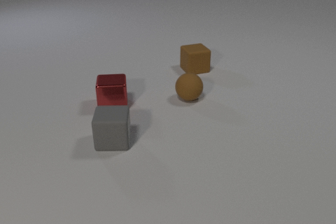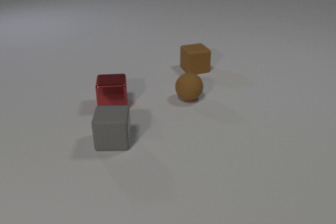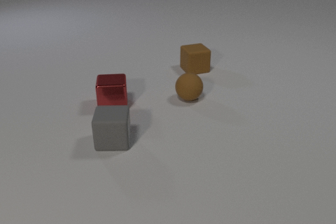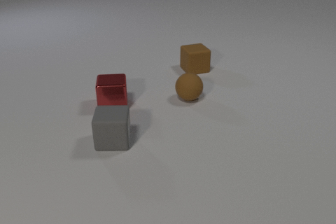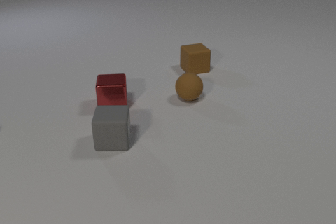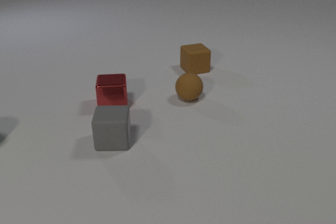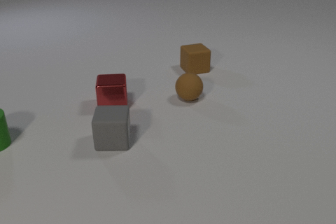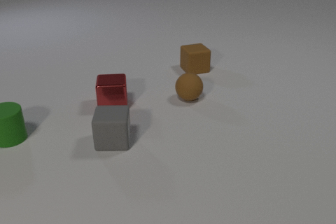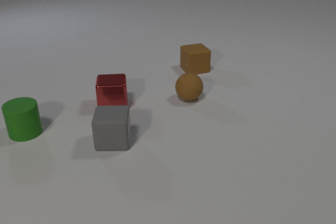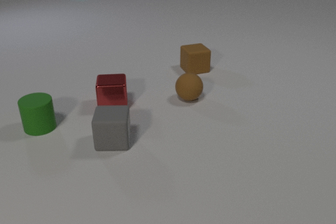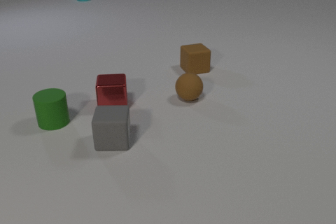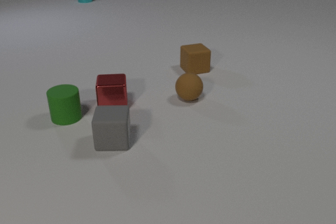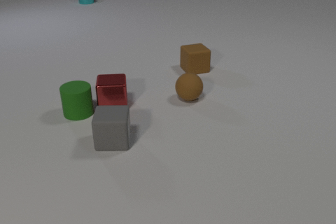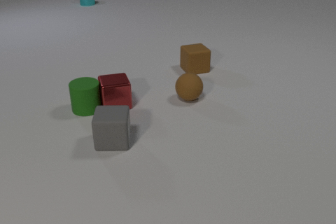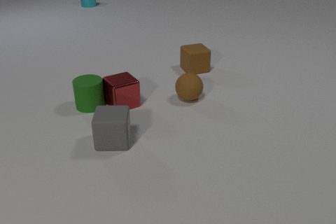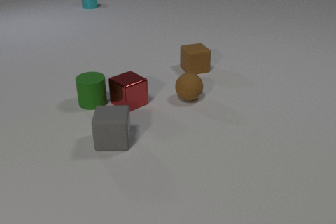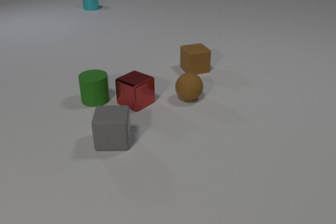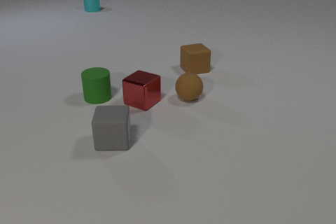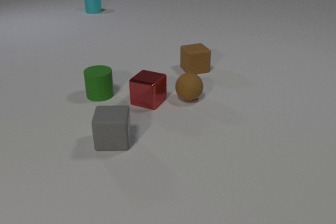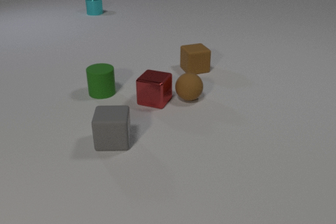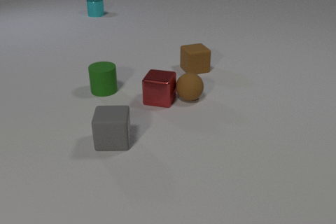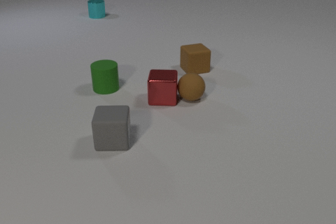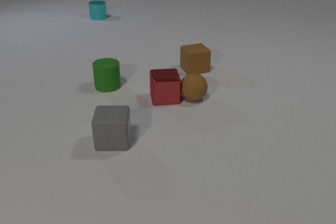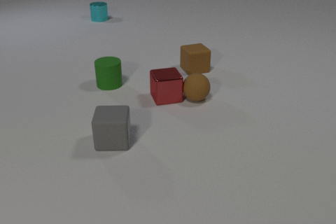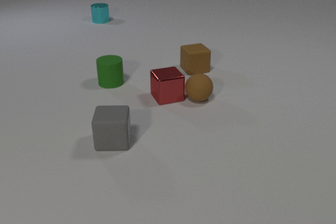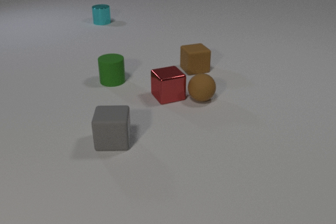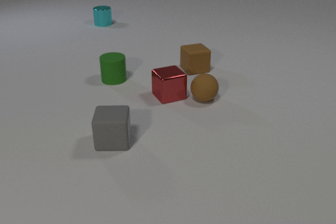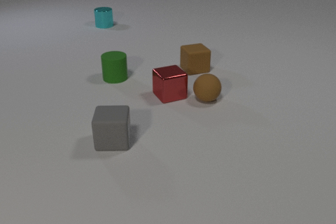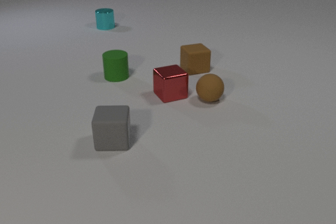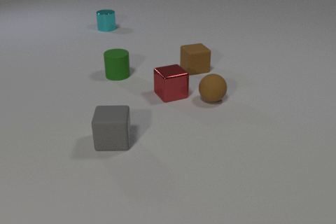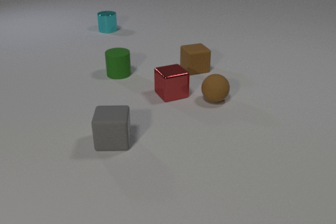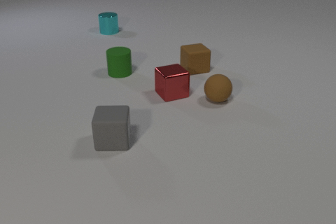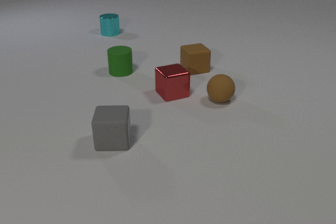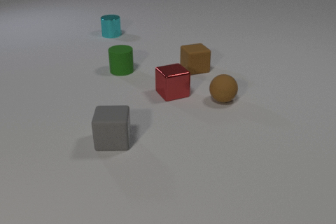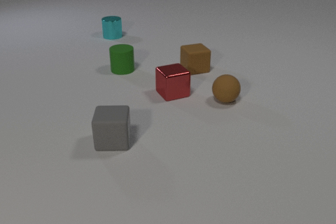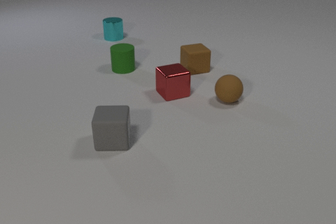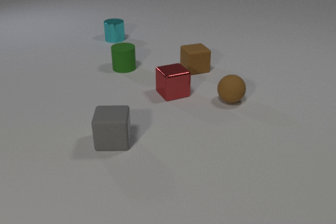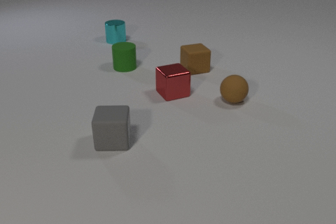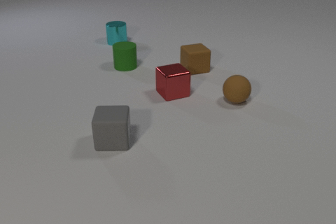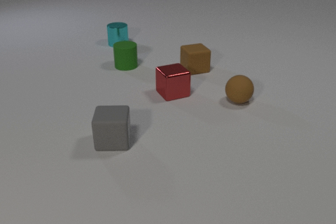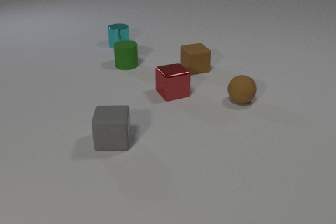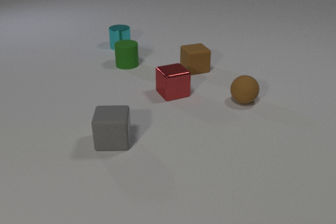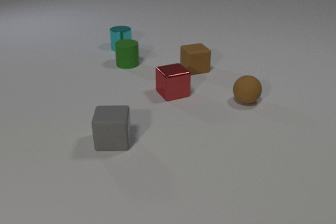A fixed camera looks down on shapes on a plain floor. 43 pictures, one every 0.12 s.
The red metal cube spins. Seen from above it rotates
counterclockwise.
The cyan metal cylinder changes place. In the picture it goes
toward the camera.
0.00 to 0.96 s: The green rubber cylinder comes in at the left edge, slides to the right.
0.96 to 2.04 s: The green rubber cylinder slides to the right and away from the camera. The red metal cube slides to the right, spins so that its near face slides to the right, counterclockwise seen from above. The cyan metal cylinder comes in at the top edge, slides toward the camera. The green rubber cylinder and the red metal cube collide.
2.04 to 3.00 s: The green rubber cylinder slides away from the camera and to the right. The red metal cube slides to the right and away from the camera, spins counterclockwise seen from above by about 60 degrees, its near face sliding to the right. The brown rubber sphere rolls to the right. The cyan metal cylinder slides toward the camera. The red metal cube and the brown rubber sphere collide.
3.00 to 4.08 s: The green rubber cylinder slides away from the camera. The red metal cube slides away from the camera. The brown rubber sphere rolls to the right. The cyan metal cylinder slides toward the camera.
4.08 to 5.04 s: The green rubber cylinder slides away from the camera. The brown rubber sphere rolls to the right. The cyan metal cylinder slides toward the camera.
What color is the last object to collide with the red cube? brown.
What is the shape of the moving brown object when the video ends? sphere.
What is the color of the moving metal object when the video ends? cyan.
